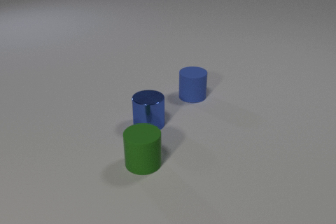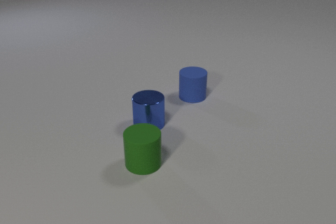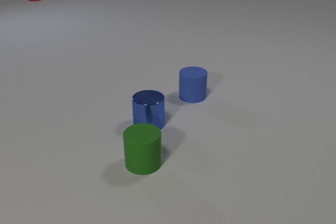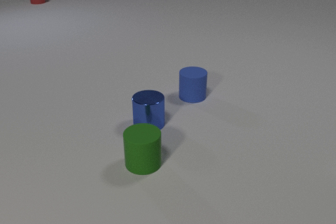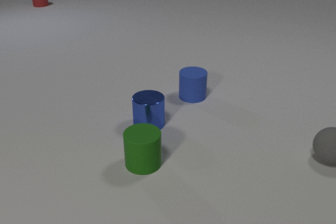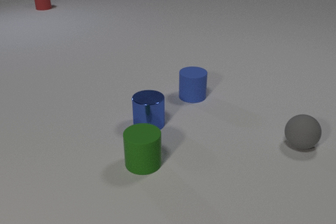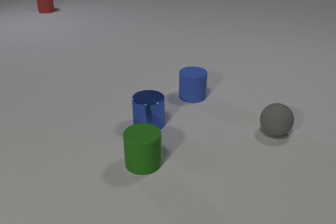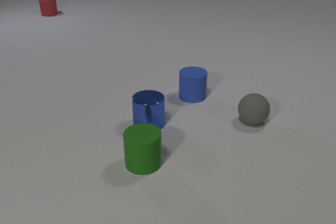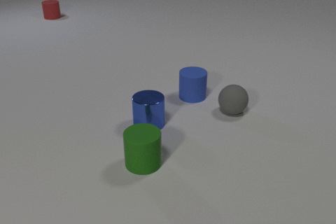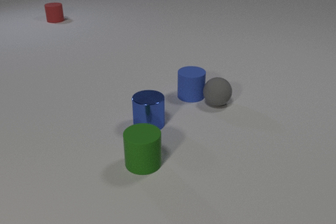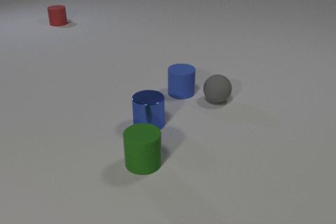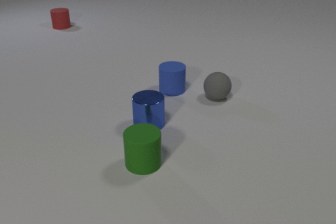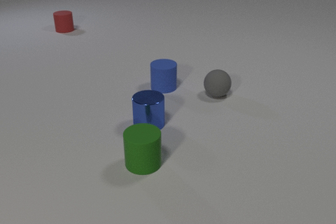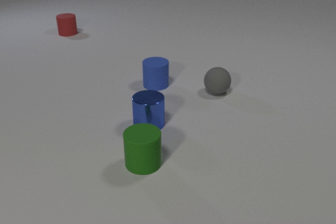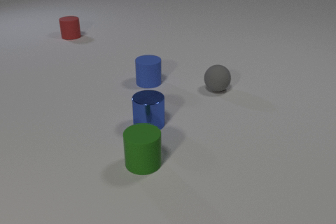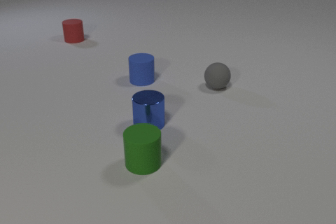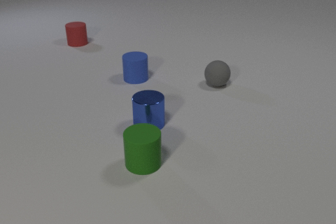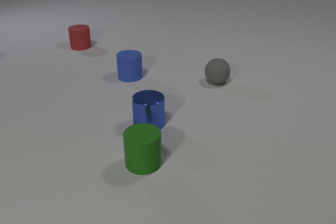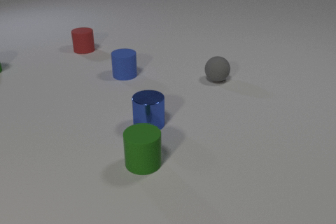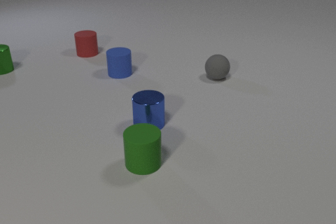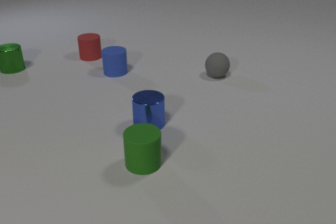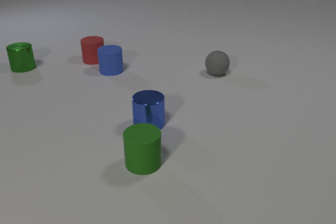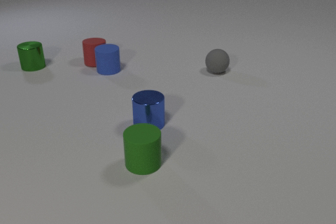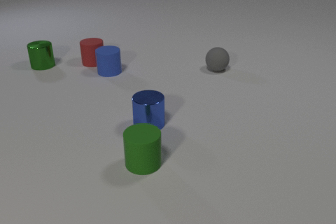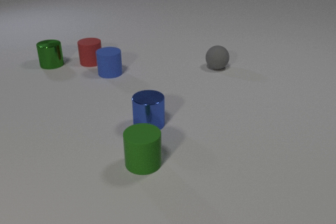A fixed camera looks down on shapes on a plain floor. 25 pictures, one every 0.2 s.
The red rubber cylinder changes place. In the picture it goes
toward the camera.
0.0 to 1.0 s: The gray rubber sphere comes in at the right edge, rolls to the left and away from the camera. The red rubber cylinder comes in at the top edge, slides toward the camera.
1.0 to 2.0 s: The gray rubber sphere rolls to the left and away from the camera. The blue rubber cylinder slides to the left and away from the camera. The red rubber cylinder slides toward the camera. The gray rubber sphere and the blue rubber cylinder collide.
2.0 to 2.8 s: The gray rubber sphere rolls away from the camera. The blue rubber cylinder slides to the left and away from the camera. The red rubber cylinder slides toward the camera.
2.8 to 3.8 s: The gray rubber sphere rolls away from the camera. The blue rubber cylinder slides to the left and away from the camera. The red rubber cylinder slides toward the camera. The green metal cylinder comes in at the left edge, slides to the right.
3.8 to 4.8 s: The gray rubber sphere rolls away from the camera. The blue rubber cylinder slides to the left. The red rubber cylinder slides toward the camera. The green metal cylinder slides to the right. The blue rubber cylinder and the red rubber cylinder collide.
Are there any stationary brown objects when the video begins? no.
What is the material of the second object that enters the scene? rubber.
What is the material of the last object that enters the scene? metal.
